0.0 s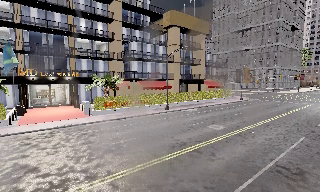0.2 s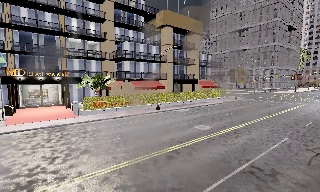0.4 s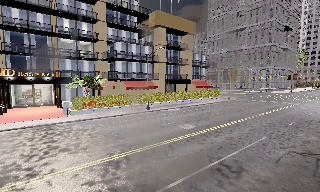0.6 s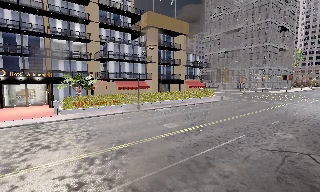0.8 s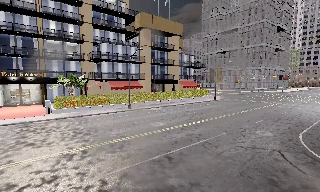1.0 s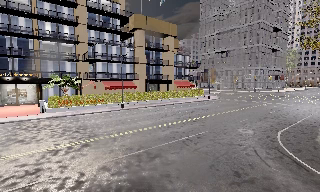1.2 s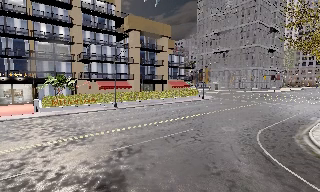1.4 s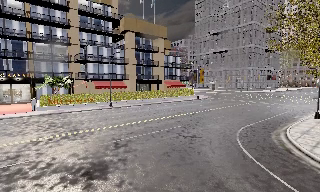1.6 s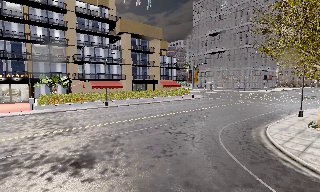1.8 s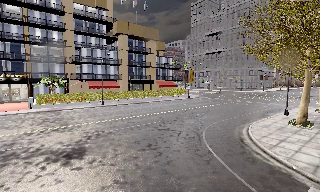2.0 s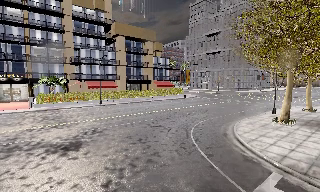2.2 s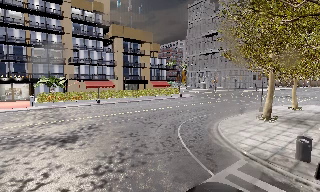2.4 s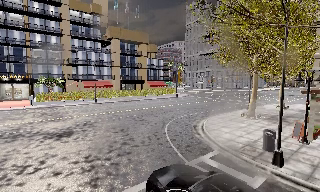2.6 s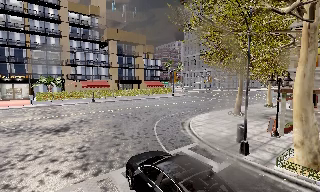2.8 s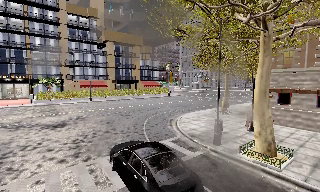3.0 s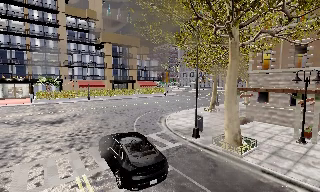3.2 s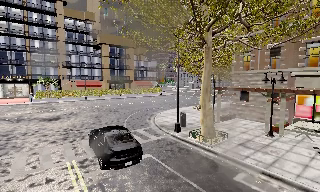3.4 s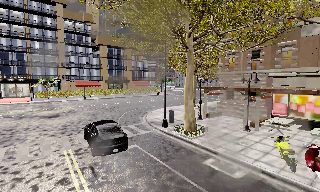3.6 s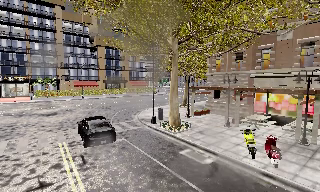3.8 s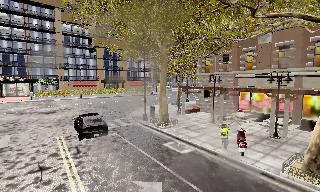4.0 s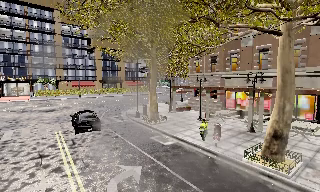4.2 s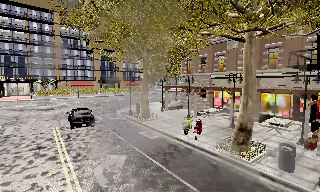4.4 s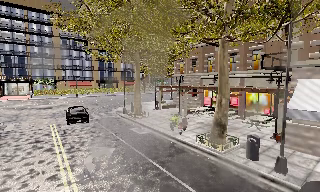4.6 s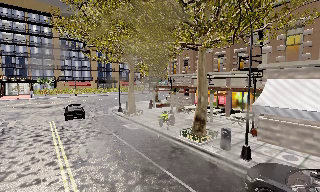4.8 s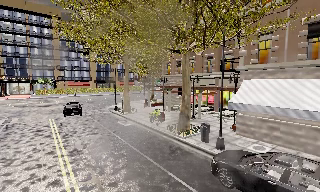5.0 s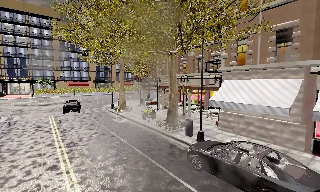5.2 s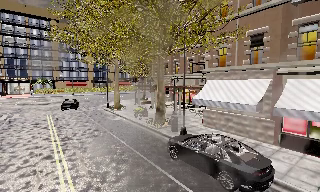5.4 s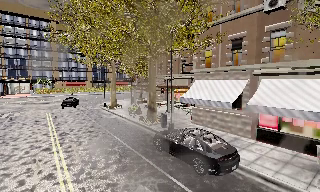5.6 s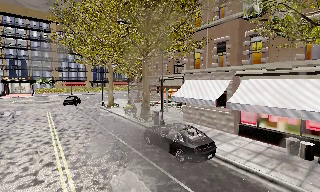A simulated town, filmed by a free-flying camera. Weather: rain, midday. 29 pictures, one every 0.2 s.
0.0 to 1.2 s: The camera travels to its right, about 8 m, so close, fixed things drift to the left.
1.2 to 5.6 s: The camera travels backward and to its right, about 30 m, so what stands in front gets smaller.
The film runs forward here.
